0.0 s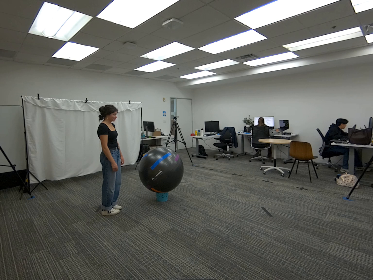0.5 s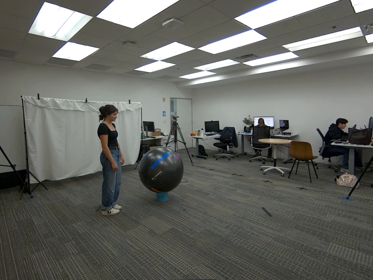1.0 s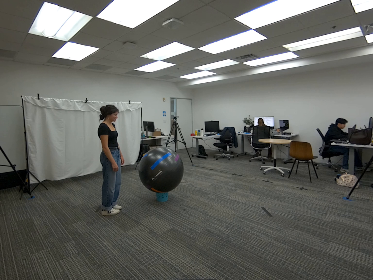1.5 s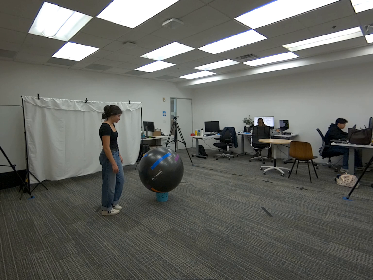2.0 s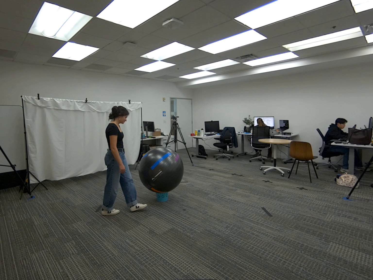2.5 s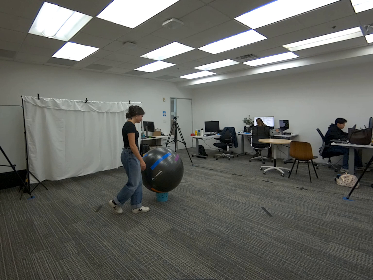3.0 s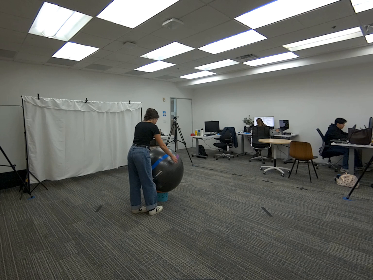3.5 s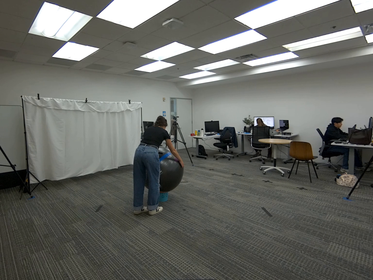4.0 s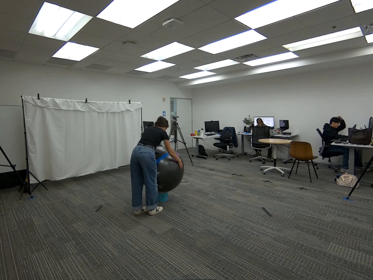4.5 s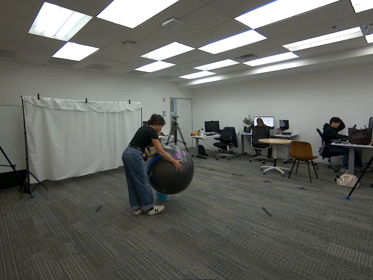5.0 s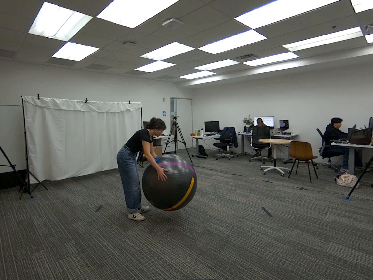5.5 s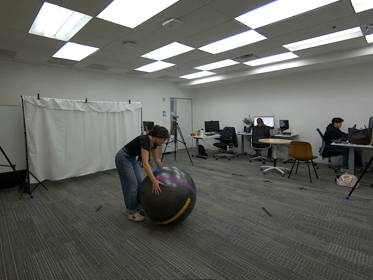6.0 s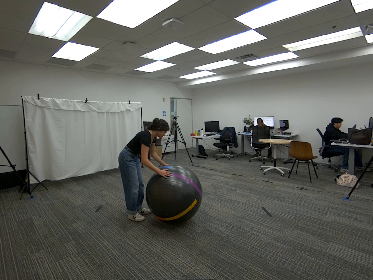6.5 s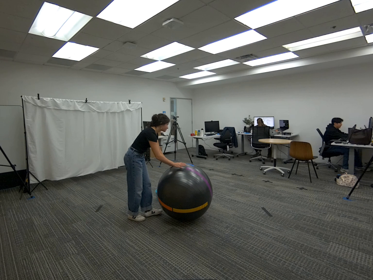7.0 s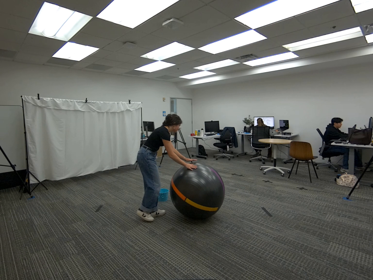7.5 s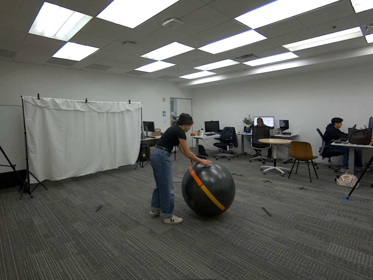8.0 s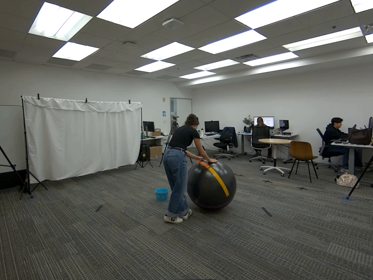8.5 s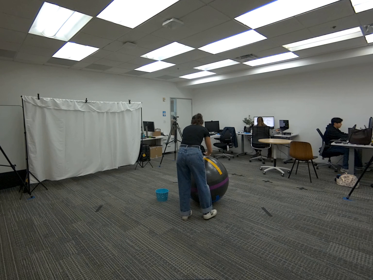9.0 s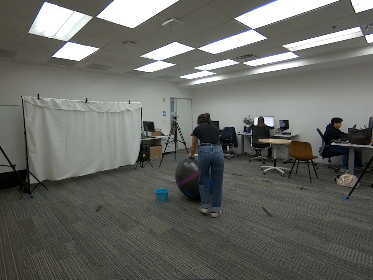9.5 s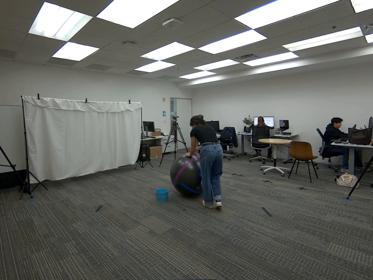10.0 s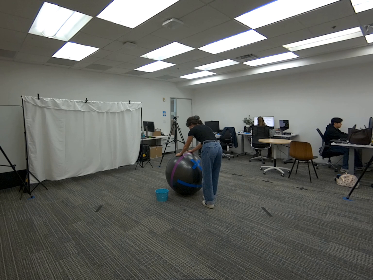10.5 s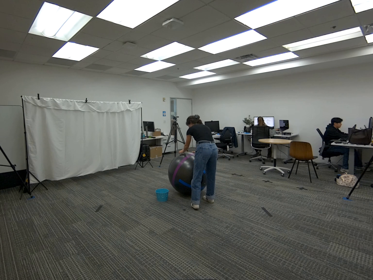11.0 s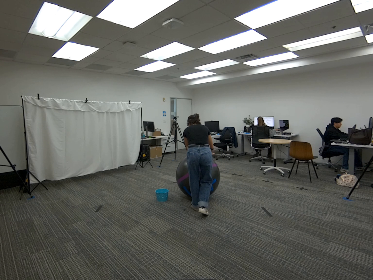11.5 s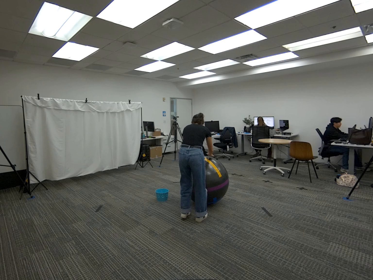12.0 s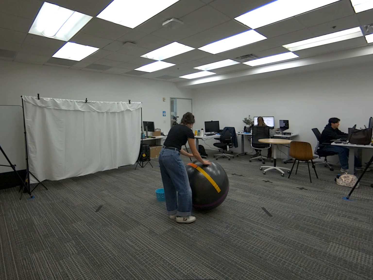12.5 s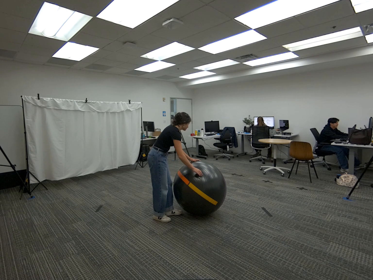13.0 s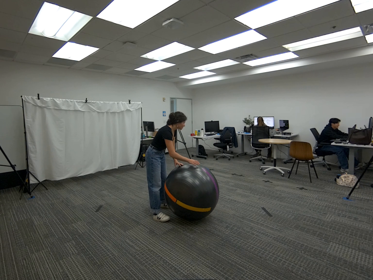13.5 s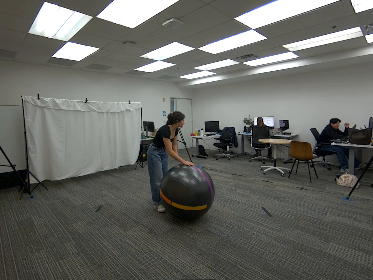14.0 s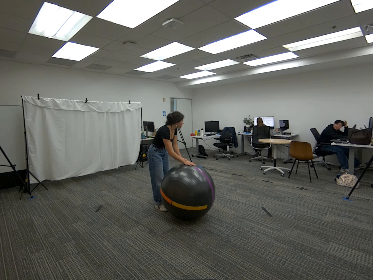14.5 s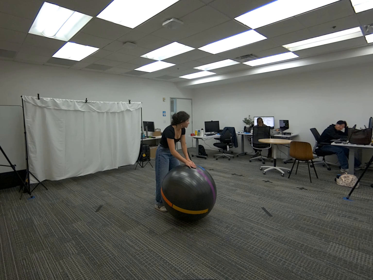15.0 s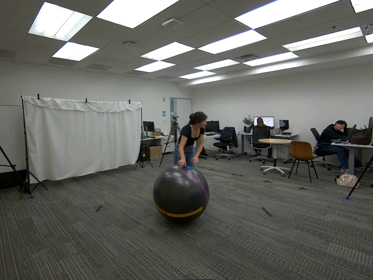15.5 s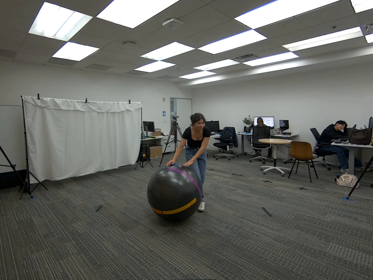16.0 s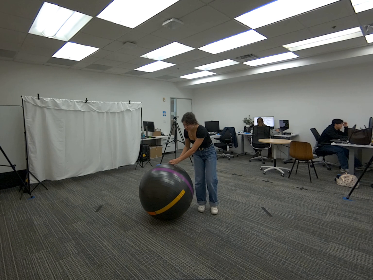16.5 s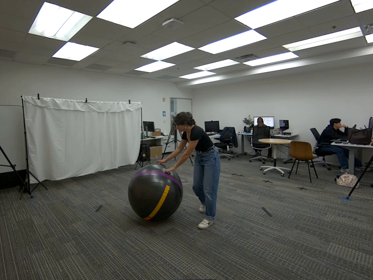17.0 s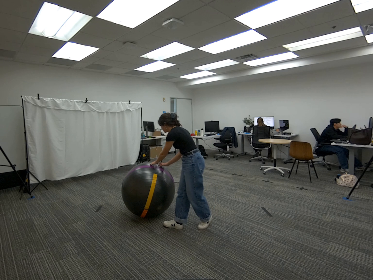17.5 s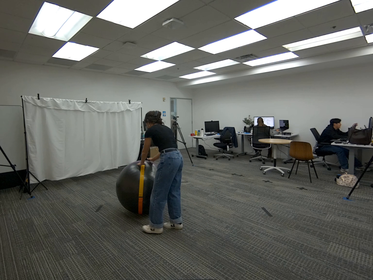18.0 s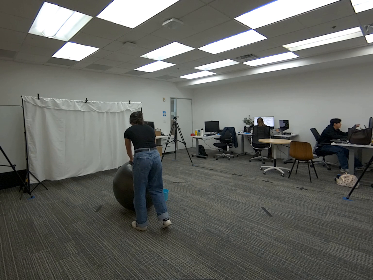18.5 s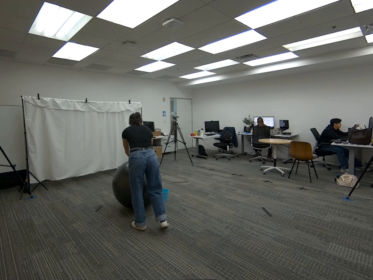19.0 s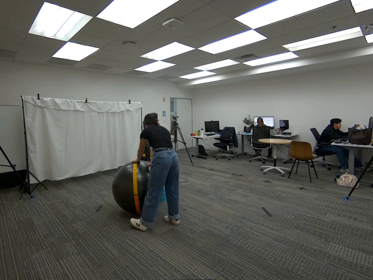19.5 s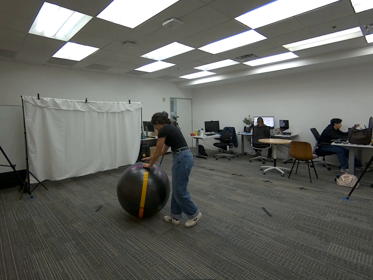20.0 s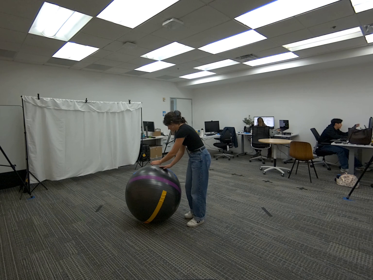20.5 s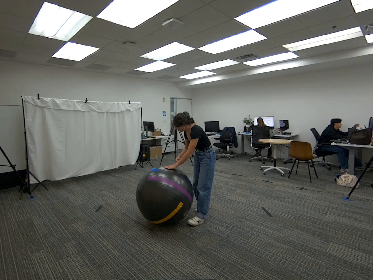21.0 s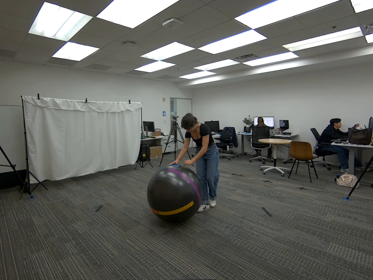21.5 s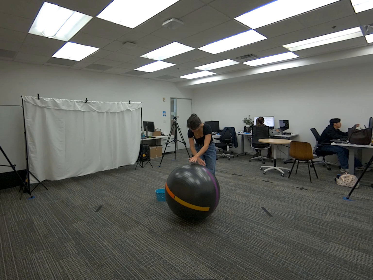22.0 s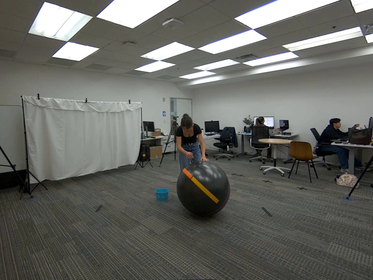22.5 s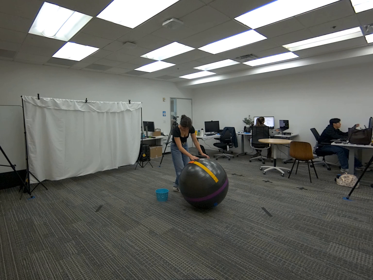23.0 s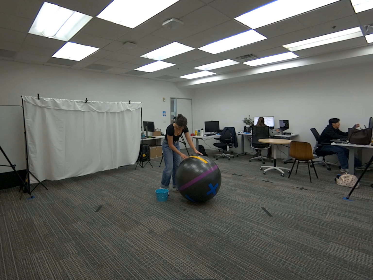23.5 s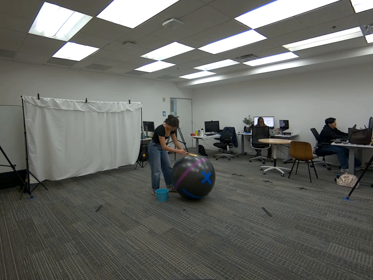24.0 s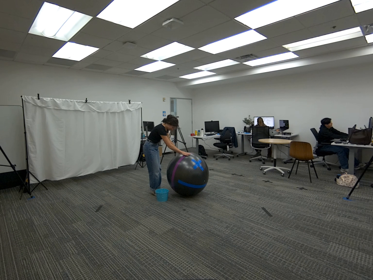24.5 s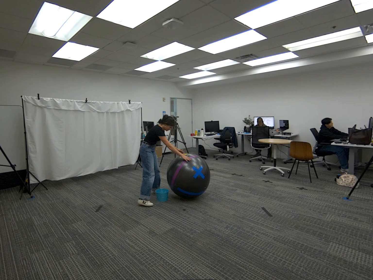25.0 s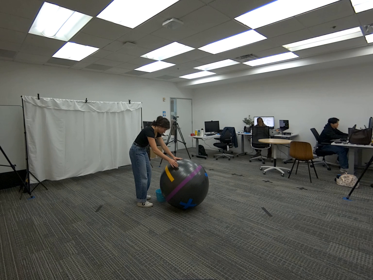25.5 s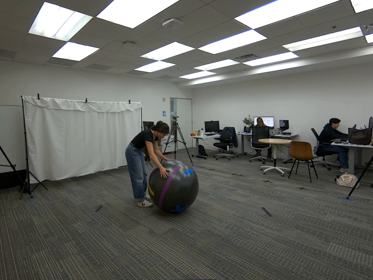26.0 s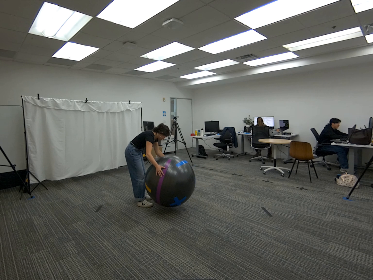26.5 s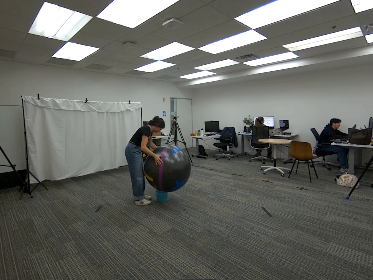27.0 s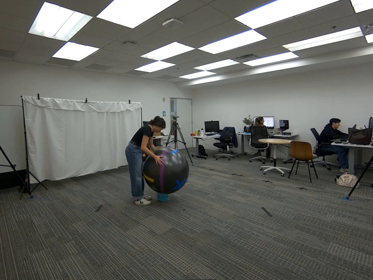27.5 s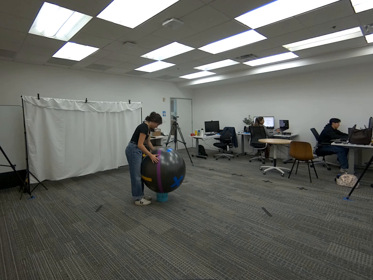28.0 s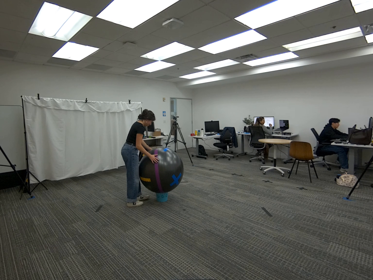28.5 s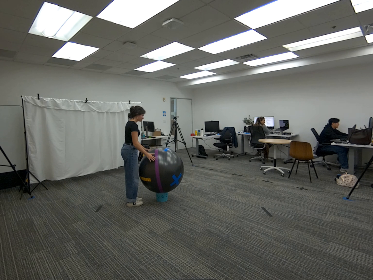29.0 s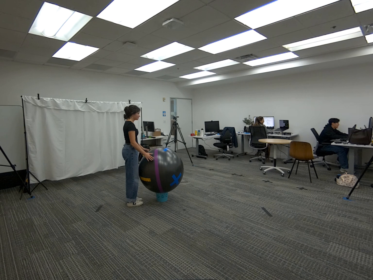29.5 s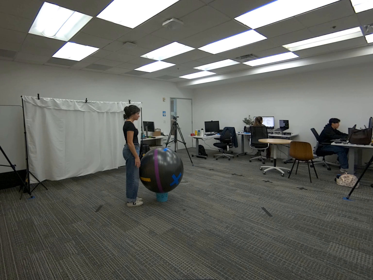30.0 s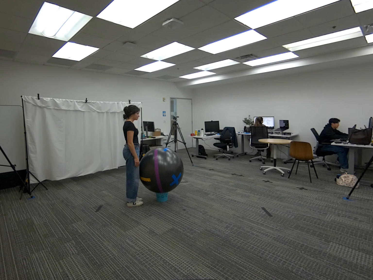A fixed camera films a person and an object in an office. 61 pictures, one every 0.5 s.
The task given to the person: Walk over to the yoga ball and using both hands roll around the bounding area.
